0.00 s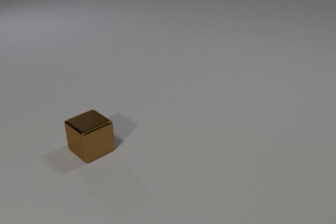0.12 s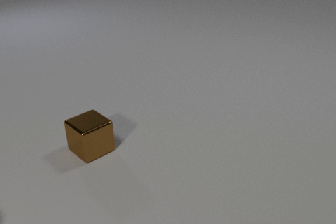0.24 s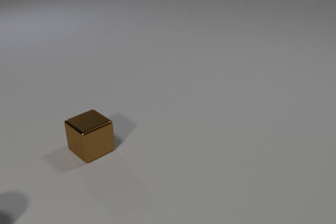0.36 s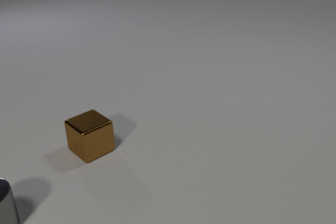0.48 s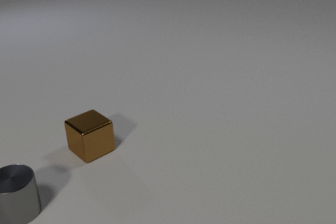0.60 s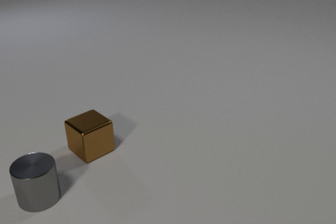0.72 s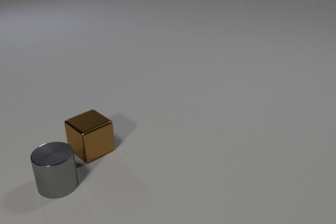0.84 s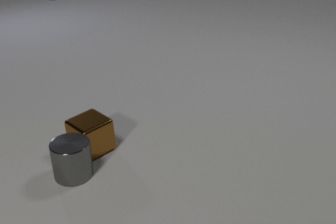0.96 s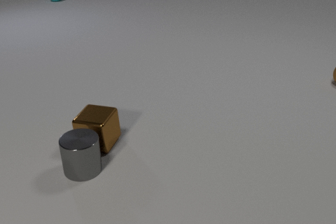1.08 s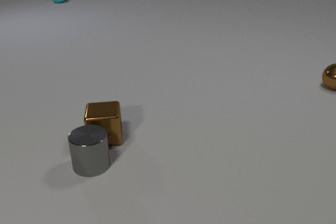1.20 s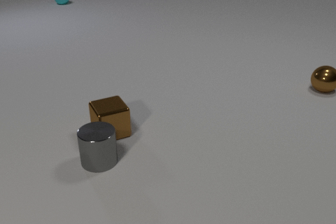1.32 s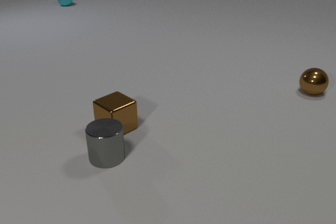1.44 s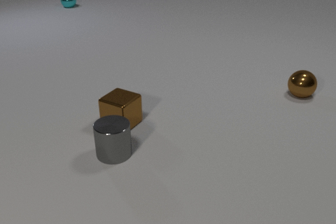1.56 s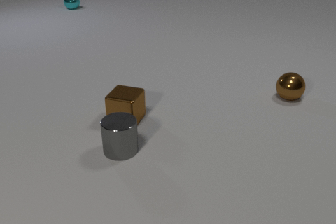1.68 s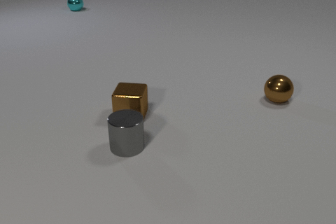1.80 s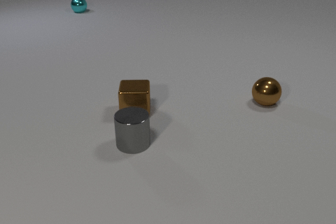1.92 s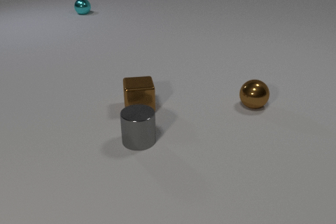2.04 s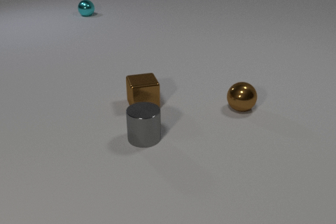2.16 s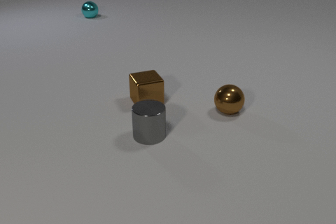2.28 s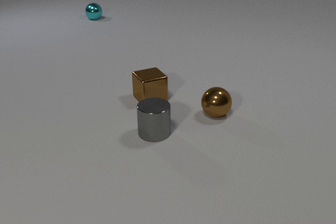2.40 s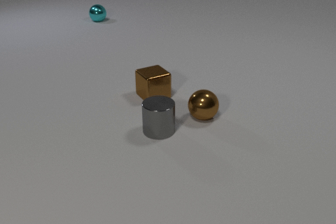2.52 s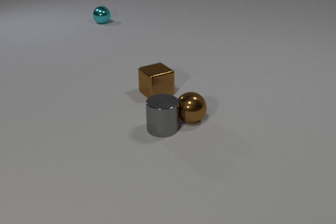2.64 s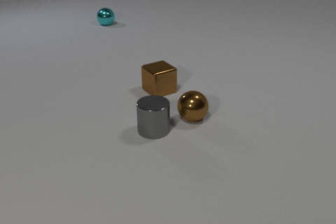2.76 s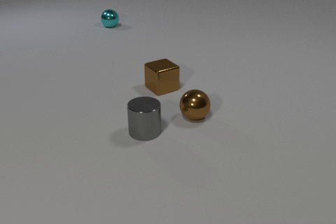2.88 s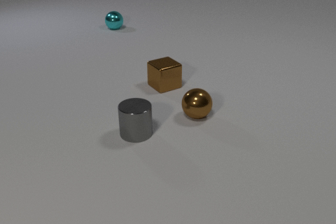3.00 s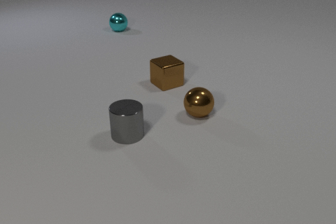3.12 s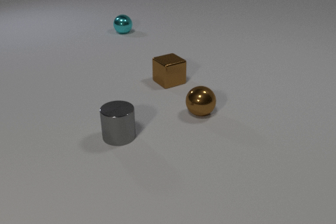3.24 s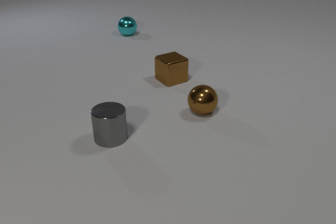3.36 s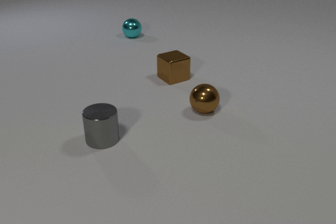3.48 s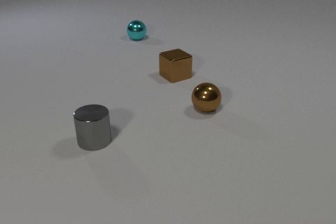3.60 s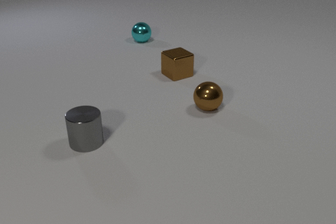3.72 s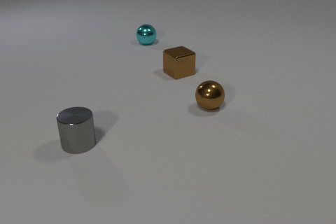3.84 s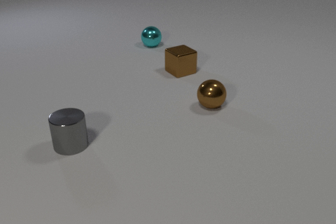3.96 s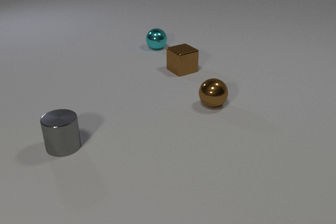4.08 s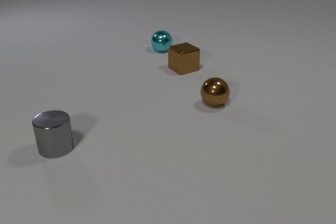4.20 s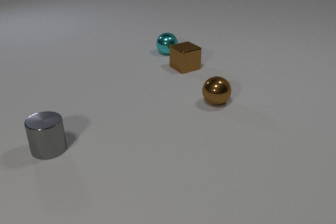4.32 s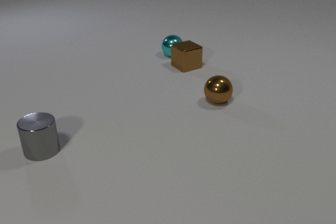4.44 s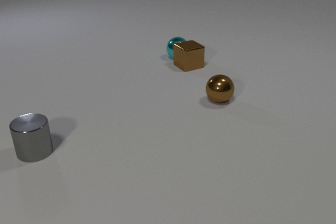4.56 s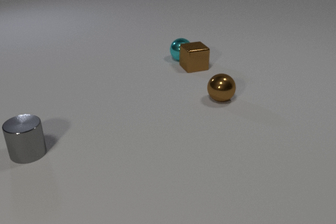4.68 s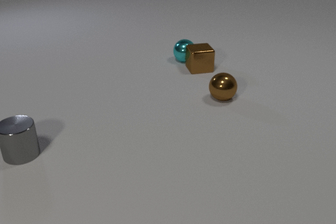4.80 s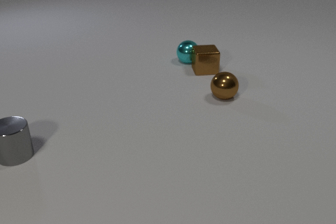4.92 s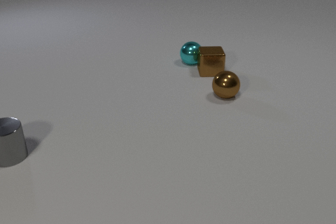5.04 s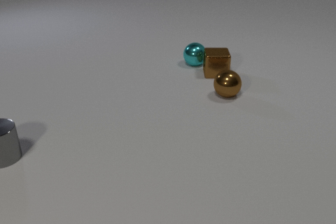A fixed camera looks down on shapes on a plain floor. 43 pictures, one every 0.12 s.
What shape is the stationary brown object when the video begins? cube.
How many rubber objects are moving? 0.
How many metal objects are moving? 4.
0.00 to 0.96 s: The gray metal cylinder comes in at the left edge, slides to the right and away from the camera. The brown metal cube slides away from the camera and to the right, spins counterclockwise seen from above by about 30 degrees, its near face sliding to the right. The cyan metal sphere comes in at the top edge, rolls toward the camera and to the right. The gray metal cylinder and the brown metal cube collide.
0.96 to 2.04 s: The gray metal cylinder slides to the right and away from the camera. The brown metal cube slides away from the camera and to the right, spins counterclockwise seen from above by about 120 degrees, its near face sliding to the right. The cyan metal sphere rolls toward the camera and to the right. The brown metal sphere rolls to the left and toward the camera.
2.04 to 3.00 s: The gray metal cylinder slides to the left and away from the camera. The brown metal cube slides away from the camera and to the right. The cyan metal sphere rolls toward the camera and to the right. The brown metal sphere rolls to the left and toward the camera. The gray metal cylinder and the brown metal sphere collide.
3.00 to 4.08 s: The gray metal cylinder slides to the left. The brown metal cube slides away from the camera and to the right. The cyan metal sphere rolls toward the camera and to the right. The brown metal sphere rolls away from the camera and to the right.
4.08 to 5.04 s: The gray metal cylinder slides to the left. The brown metal cube slides to the right, spins clockwise seen from above by about 30 degrees, its near face sliding to the left. The cyan metal sphere rolls toward the camera and to the right. The brown metal sphere rolls away from the camera and to the right. The brown metal cube and the cyan metal sphere collide.
